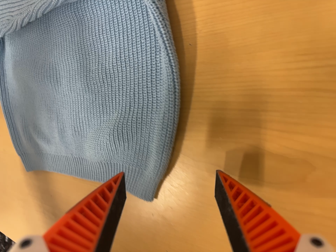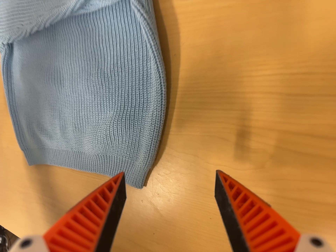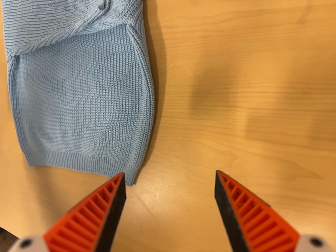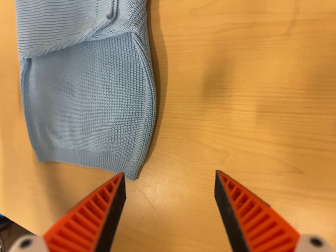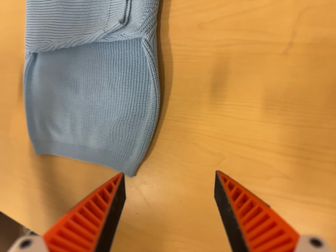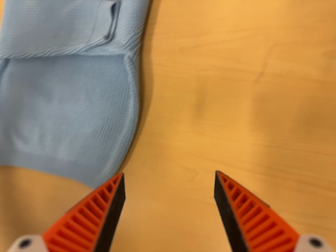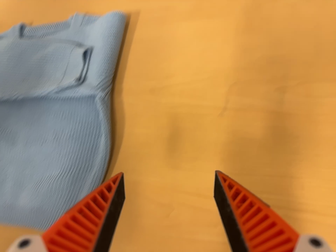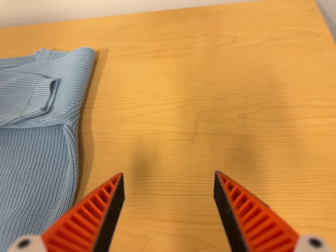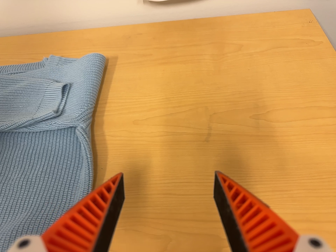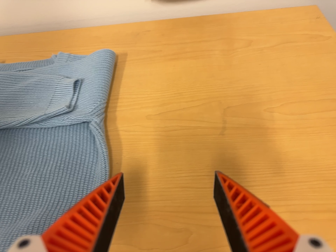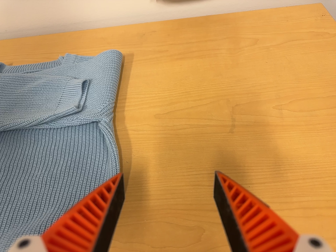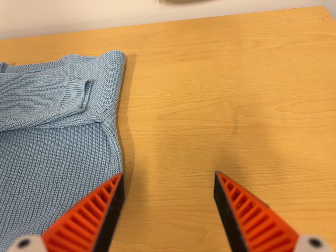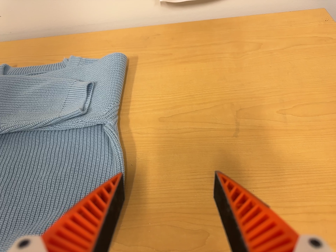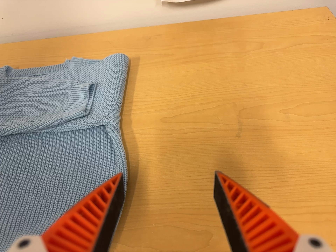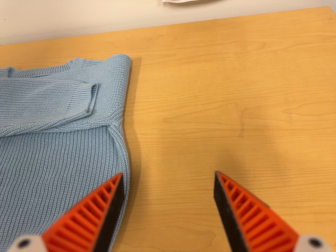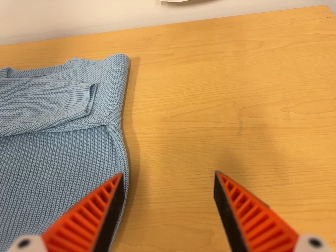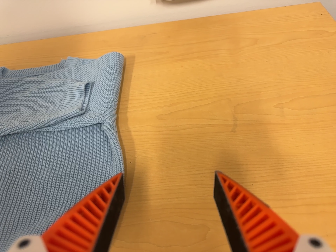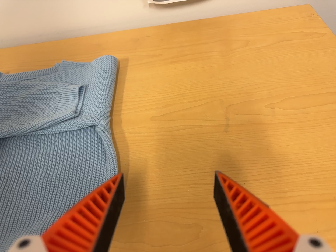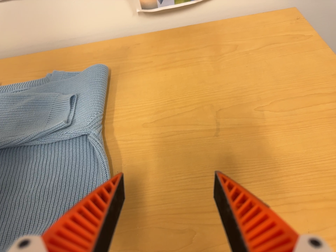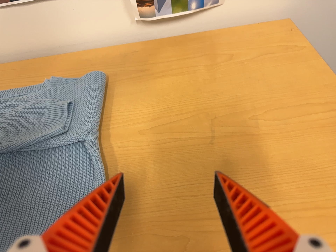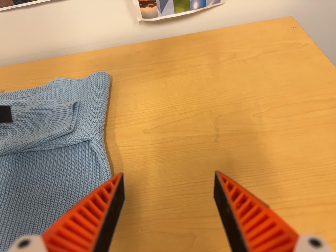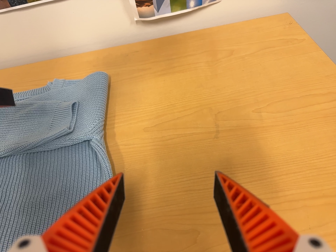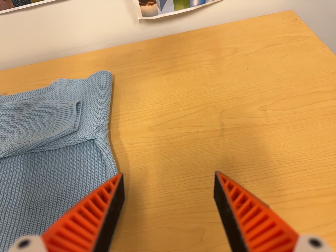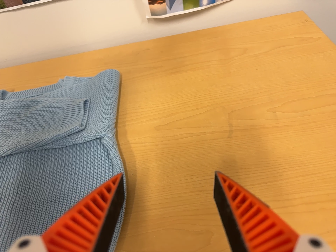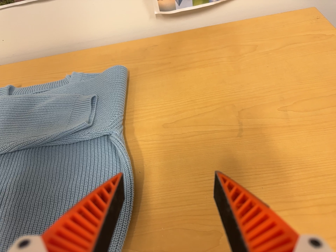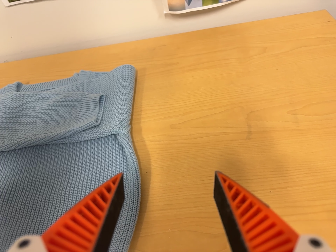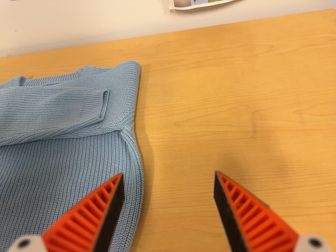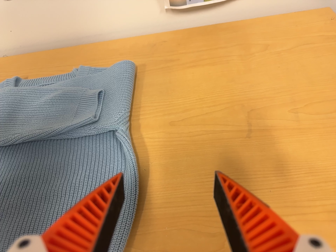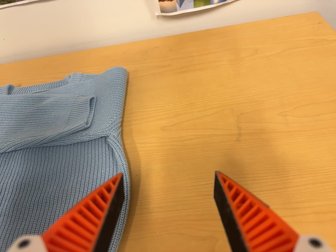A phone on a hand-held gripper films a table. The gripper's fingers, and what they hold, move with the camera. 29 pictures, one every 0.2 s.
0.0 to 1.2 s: The scene slides to the left, as the camera pans about 20 degrees to its right. It travels backward, about 18 cm, so what stands in front gets smaller. Its aim tips toward the top of its view by about 20 degrees, and the scene shifts downward. It rolls about its line of sight by about 10 degrees, and the scene rotates clockwise.
1.2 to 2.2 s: The camera pans to its right by about 15 degrees. It travels to its left and toward the bottom of its view, about 14 cm. Its aim tips toward the top of its view by about 20 degrees.
2.2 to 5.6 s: The camera shifts only a little, or ends up much as it began.
The film runs backward here.
